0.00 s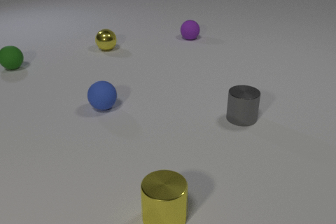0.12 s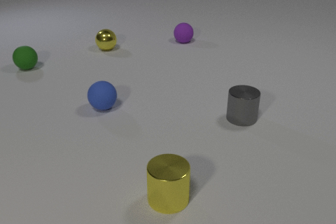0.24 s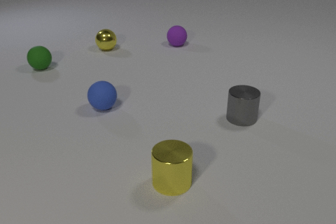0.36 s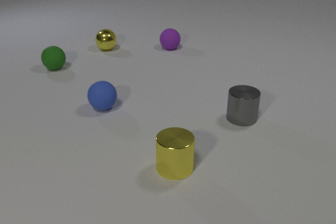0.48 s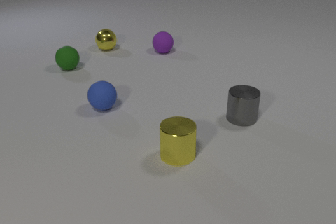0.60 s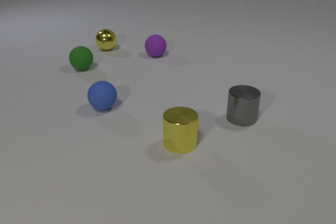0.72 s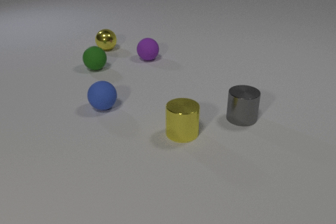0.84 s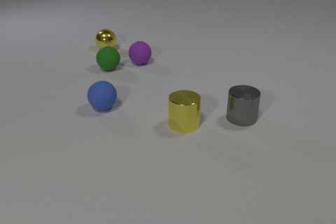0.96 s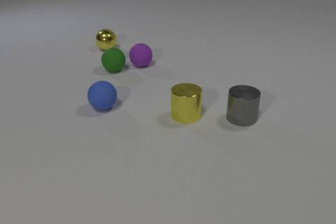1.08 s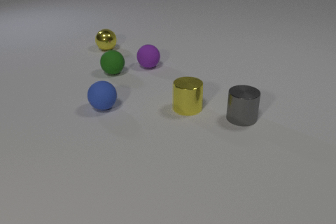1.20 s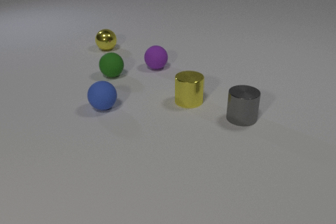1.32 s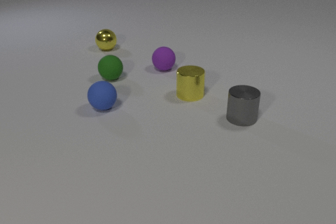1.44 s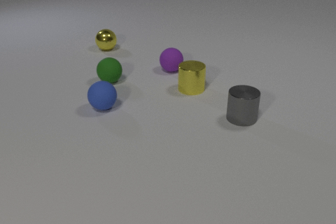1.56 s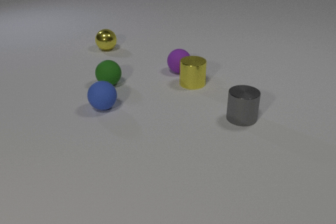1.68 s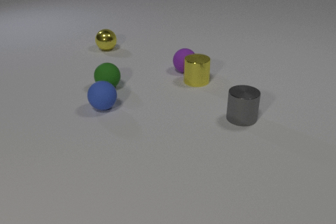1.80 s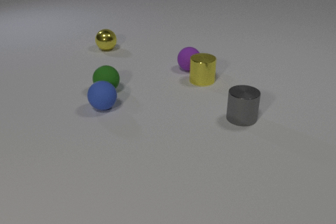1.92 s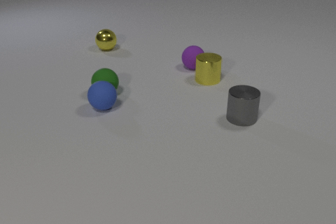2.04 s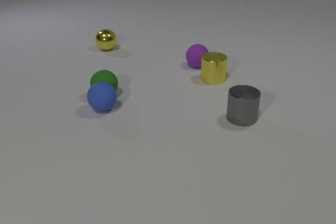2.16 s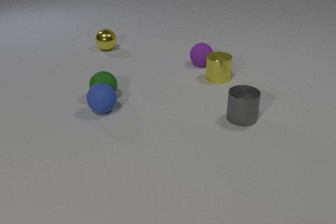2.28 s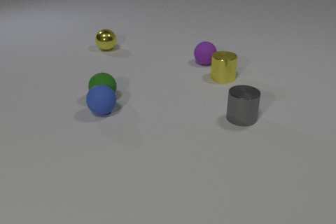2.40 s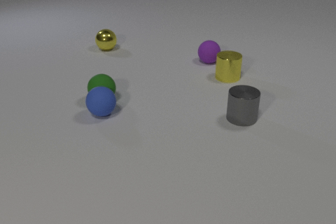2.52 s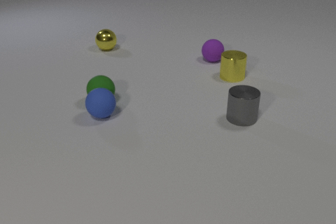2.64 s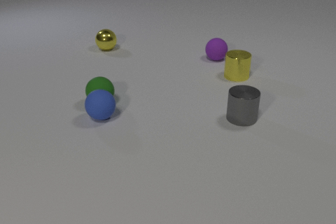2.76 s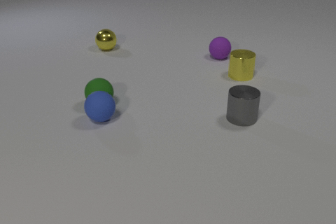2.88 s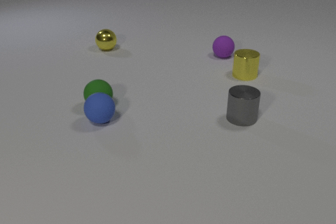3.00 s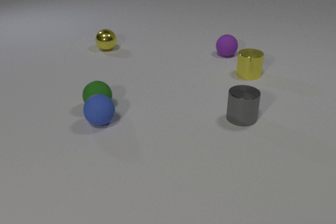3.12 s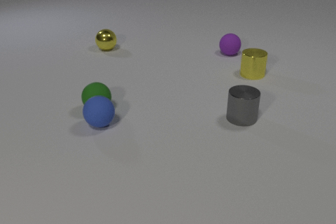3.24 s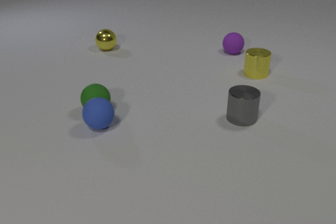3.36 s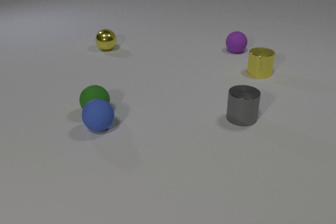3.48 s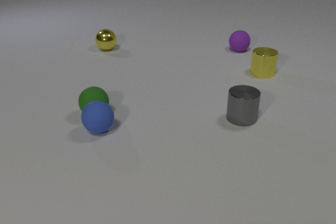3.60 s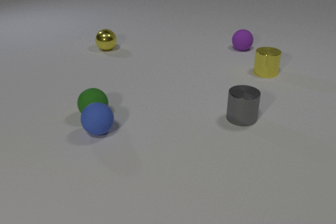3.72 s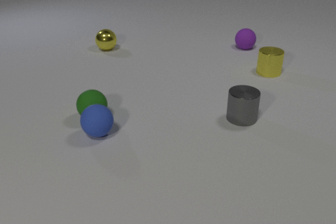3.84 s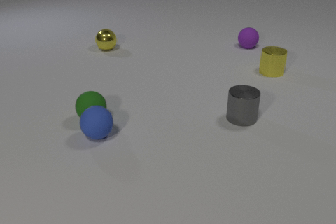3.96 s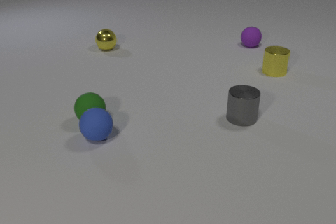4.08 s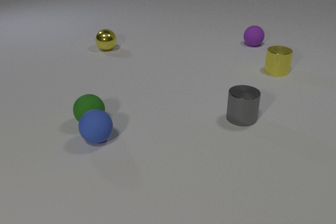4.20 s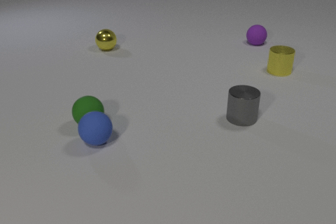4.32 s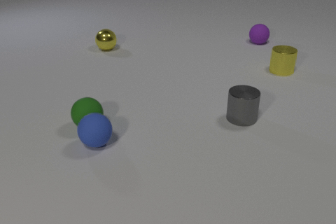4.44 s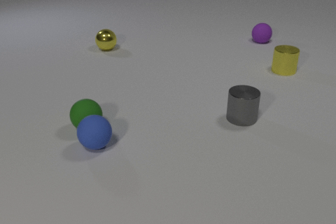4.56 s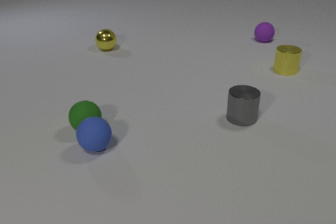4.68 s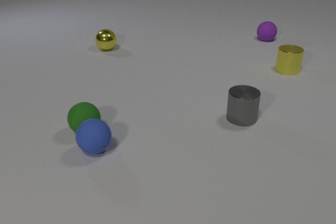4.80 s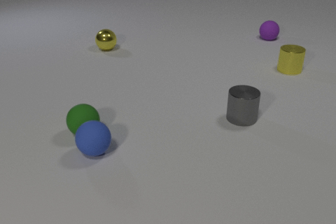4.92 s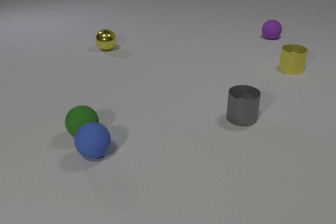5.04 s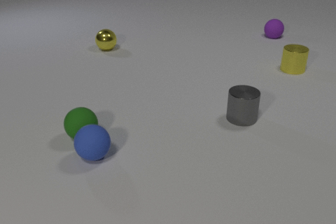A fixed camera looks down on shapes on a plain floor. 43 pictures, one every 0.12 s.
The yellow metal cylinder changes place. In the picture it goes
away from the camera.
The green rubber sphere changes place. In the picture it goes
toward the camera.
0.00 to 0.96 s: The green rubber sphere rolls to the right. The purple rubber sphere rolls toward the camera and to the left. The yellow metal cylinder slides away from the camera. The green rubber sphere and the purple rubber sphere collide.
0.96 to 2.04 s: The green rubber sphere rolls toward the camera. The purple rubber sphere rolls to the right. The yellow metal cylinder slides away from the camera. The purple rubber sphere and the yellow metal cylinder collide. The green rubber sphere and the blue rubber sphere collide.
2.04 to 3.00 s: The green rubber sphere rolls toward the camera. The purple rubber sphere rolls away from the camera and to the right. The blue rubber sphere rolls toward the camera. The yellow metal cylinder slides to the right and away from the camera.
3.00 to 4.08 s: The green rubber sphere rolls toward the camera. The purple rubber sphere rolls away from the camera and to the right. The blue rubber sphere rolls toward the camera. The yellow metal cylinder slides to the right and away from the camera.
4.08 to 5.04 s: The green rubber sphere rolls toward the camera. The purple rubber sphere rolls away from the camera and to the right. The blue rubber sphere rolls toward the camera. The yellow metal cylinder slides to the right and away from the camera.
What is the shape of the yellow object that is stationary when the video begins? sphere.
Are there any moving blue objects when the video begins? no.
How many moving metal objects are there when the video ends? 1.
